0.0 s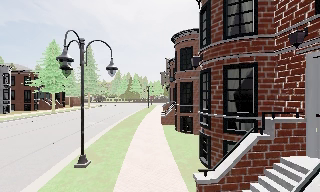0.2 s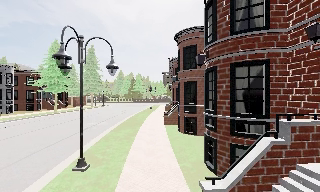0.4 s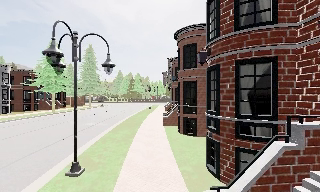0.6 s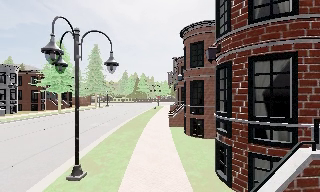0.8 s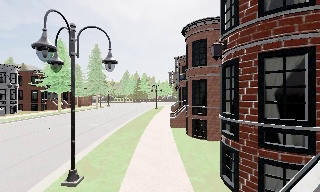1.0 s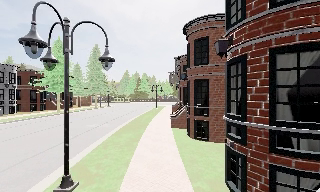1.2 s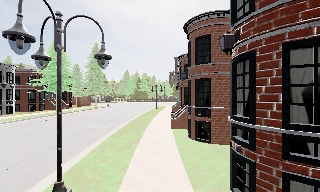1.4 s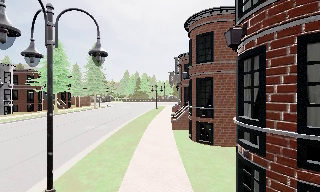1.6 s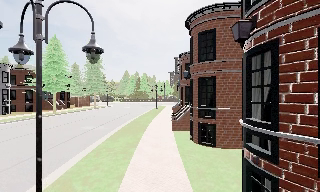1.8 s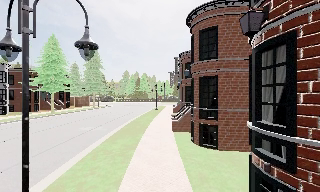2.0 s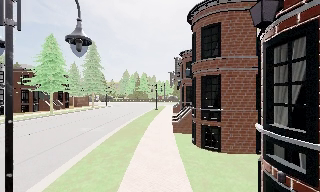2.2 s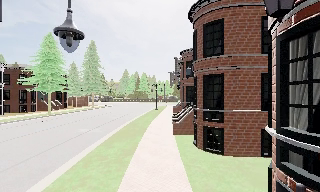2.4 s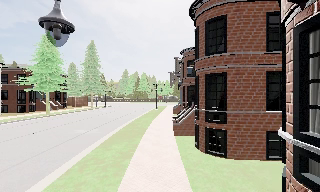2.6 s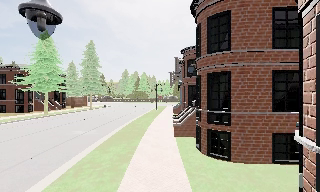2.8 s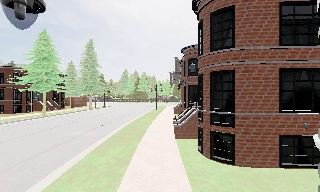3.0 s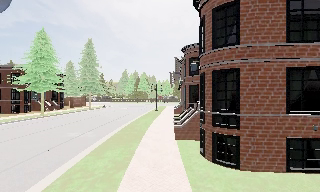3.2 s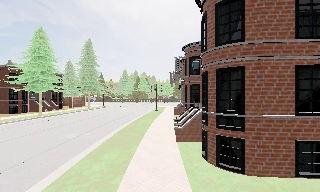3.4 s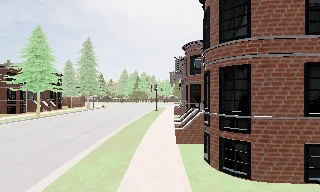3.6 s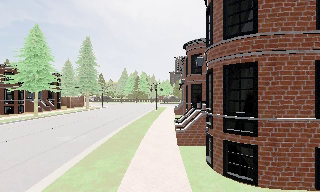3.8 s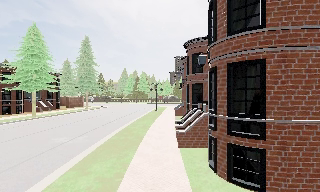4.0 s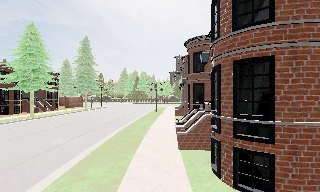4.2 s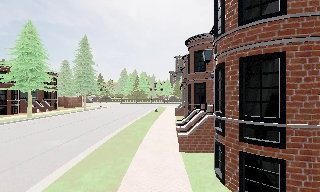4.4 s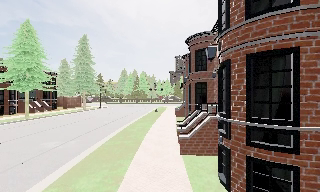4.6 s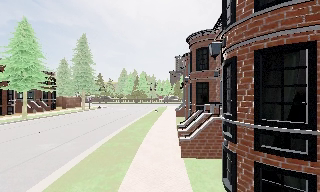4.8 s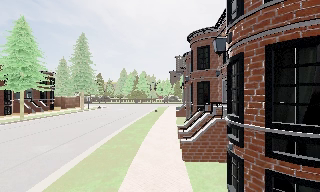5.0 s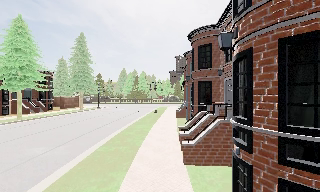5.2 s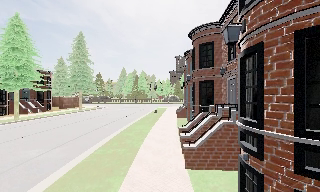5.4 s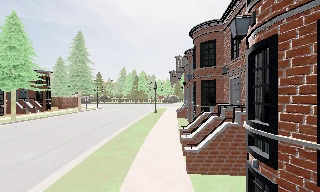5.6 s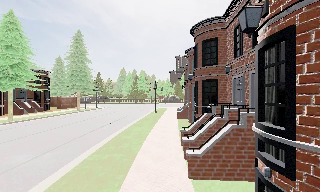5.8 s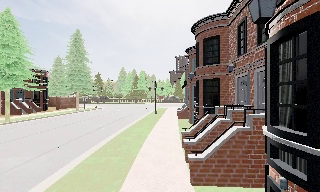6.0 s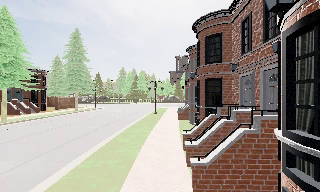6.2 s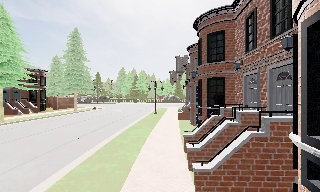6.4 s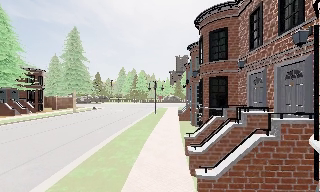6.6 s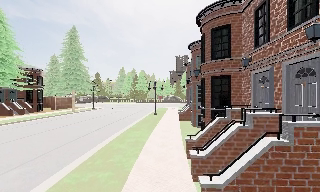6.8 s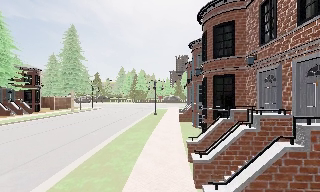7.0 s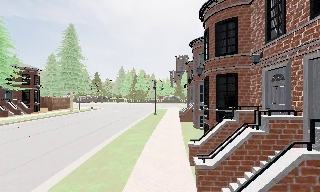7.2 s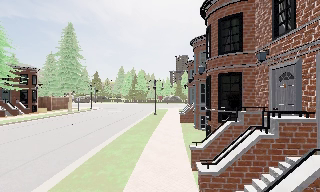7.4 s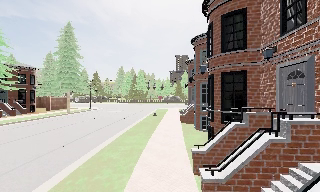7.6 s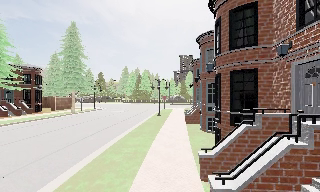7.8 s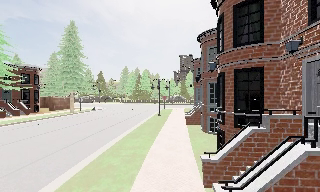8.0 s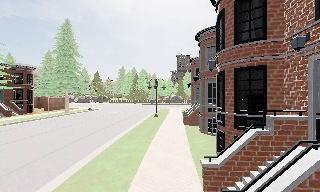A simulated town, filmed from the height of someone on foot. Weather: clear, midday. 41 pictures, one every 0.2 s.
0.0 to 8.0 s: The camera travels forward, about 13 m, so what stands in front looms larger.
The film runs forward here.
